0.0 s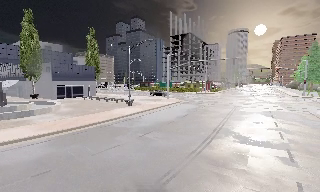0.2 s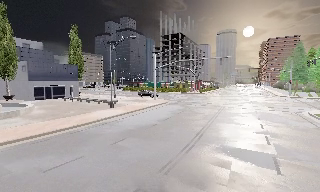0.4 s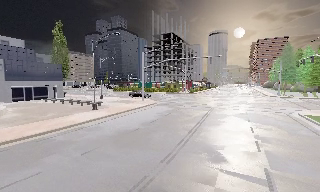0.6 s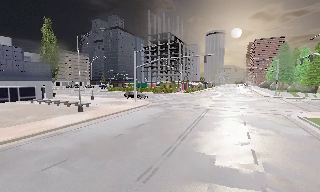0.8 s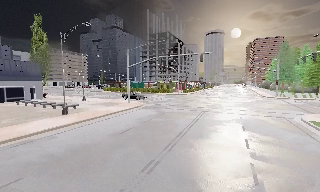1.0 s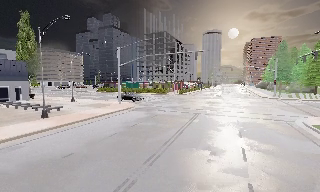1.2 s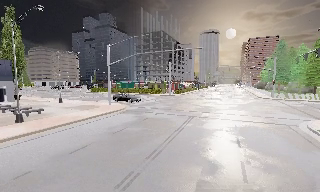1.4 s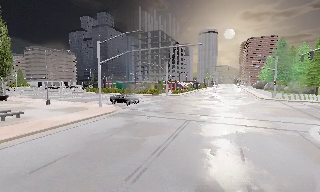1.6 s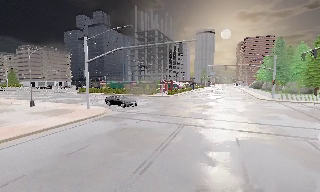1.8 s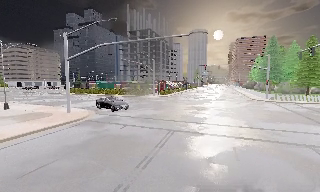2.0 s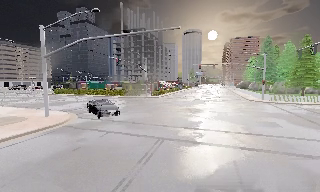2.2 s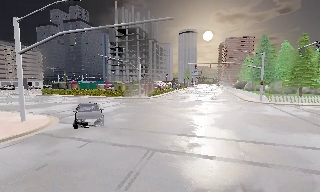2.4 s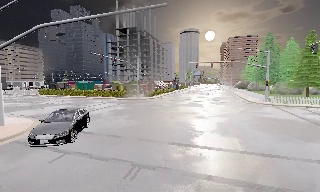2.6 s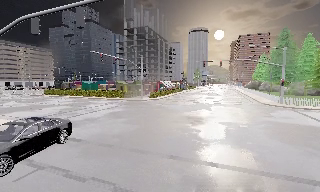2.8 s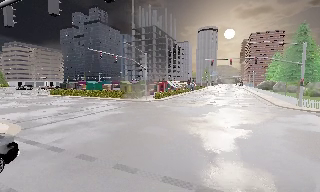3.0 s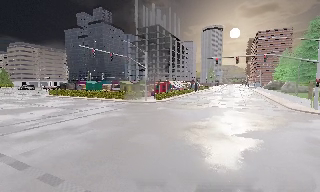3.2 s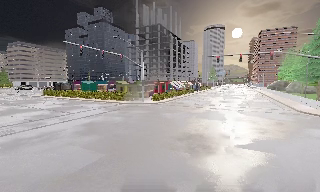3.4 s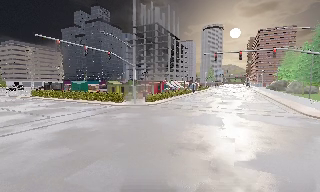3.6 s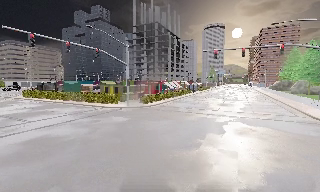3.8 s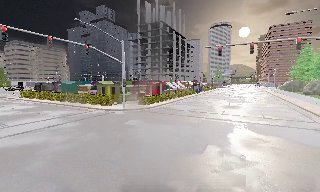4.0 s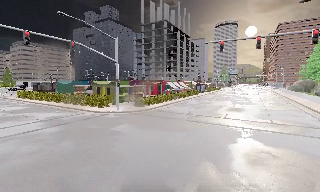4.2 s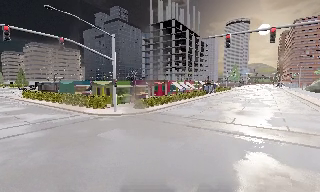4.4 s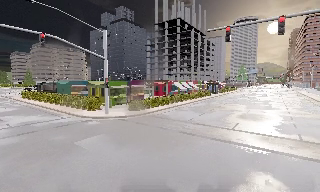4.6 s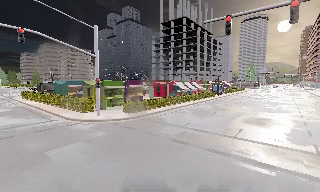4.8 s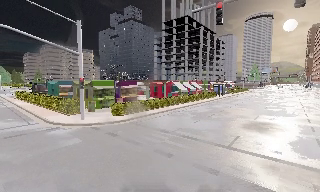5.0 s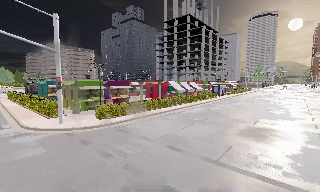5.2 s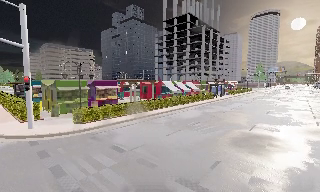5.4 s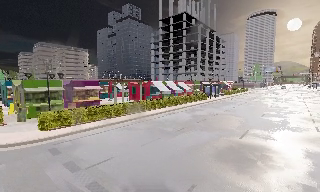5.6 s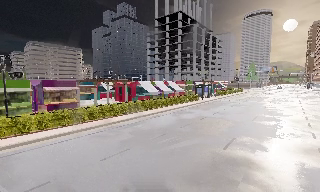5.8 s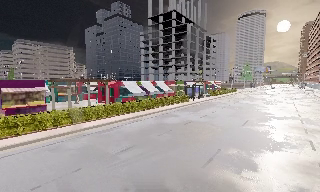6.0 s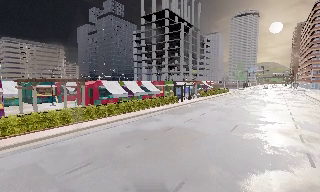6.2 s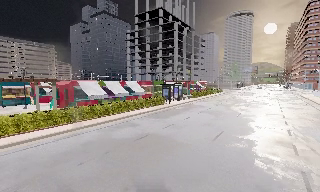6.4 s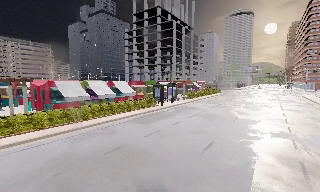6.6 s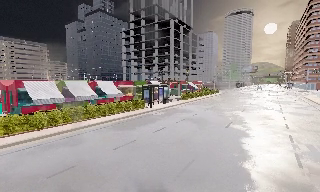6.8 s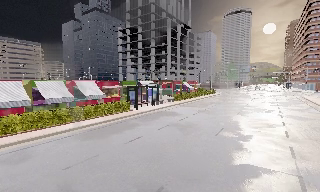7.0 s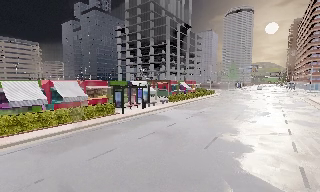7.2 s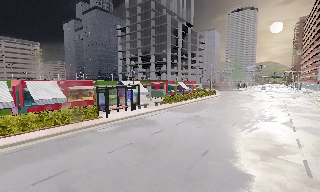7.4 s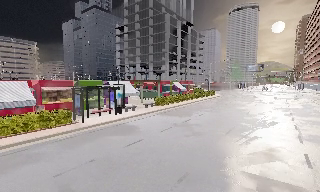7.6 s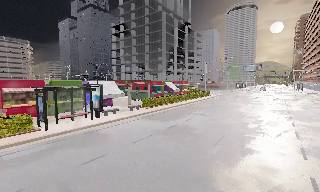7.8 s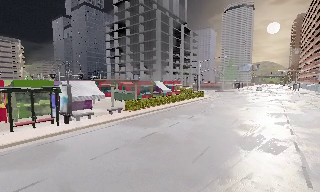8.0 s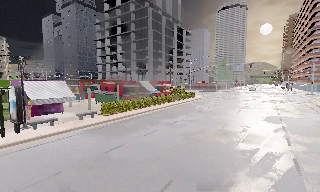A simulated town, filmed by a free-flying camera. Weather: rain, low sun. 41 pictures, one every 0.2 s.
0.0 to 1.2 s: The camera travels forward and to its right, about 8 m, so what stands in front looms larger.
1.2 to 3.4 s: The camera travels forward, about 18 m, so what stands in front looms larger.
3.4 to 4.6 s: The camera pans to its left, which is counterclockwise from overhead, by about 10 degrees. It travels forward and to its right, about 11 m, so what stands in front looms larger.
4.6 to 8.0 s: The camera travels forward and to its right, about 35 m, so what stands in front looms larger.
The film runs forward here.
